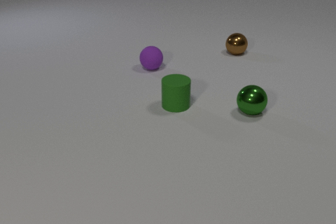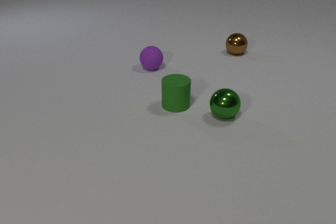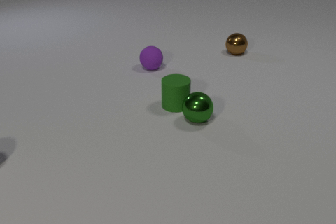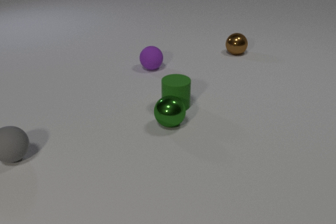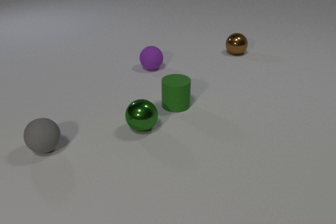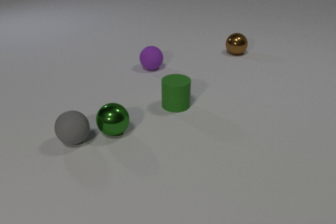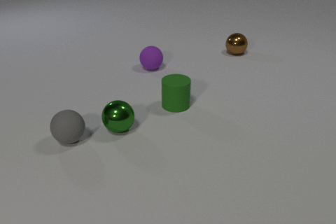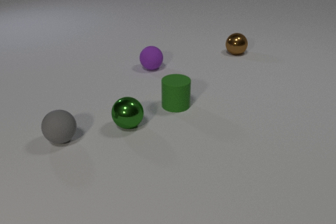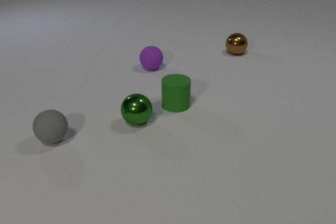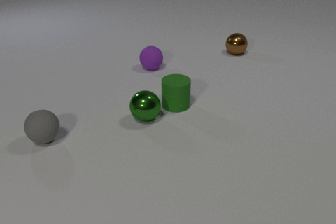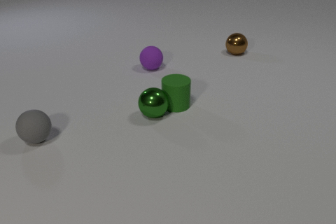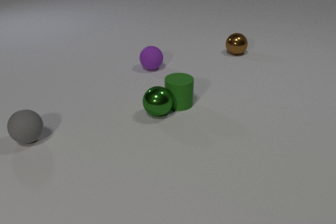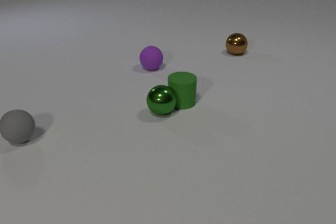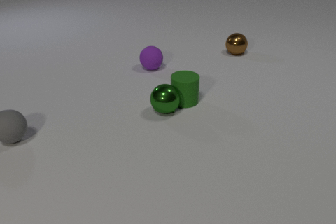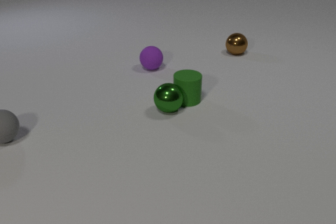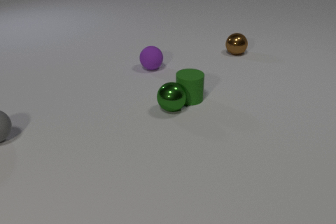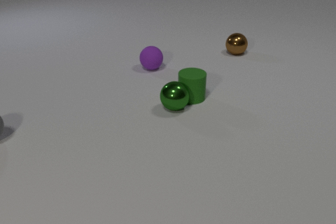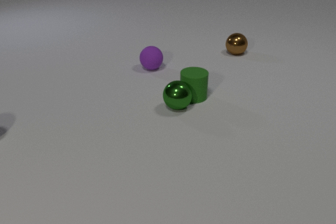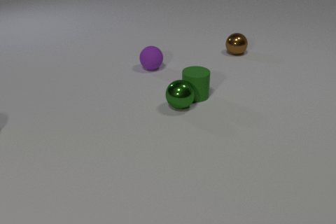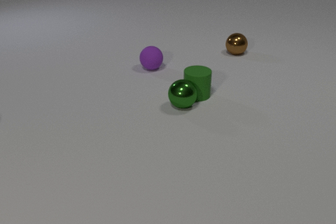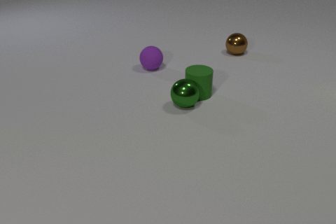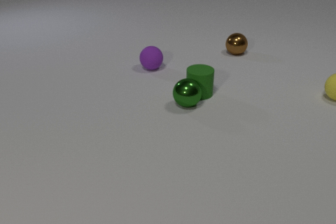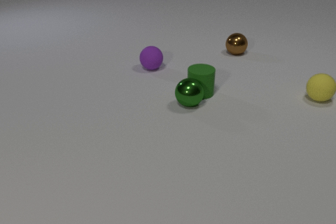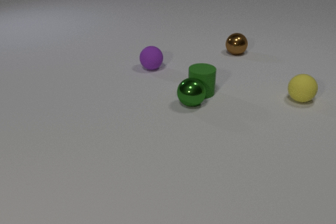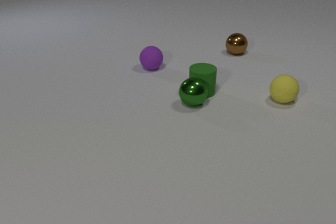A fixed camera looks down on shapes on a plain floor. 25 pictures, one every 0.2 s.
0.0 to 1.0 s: The gray rubber sphere comes in at the left edge, rolls to the right. The green metal sphere rolls to the left.
1.0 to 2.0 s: The gray rubber sphere rolls to the left. The green metal sphere rolls to the right and away from the camera. The gray rubber sphere and the green metal sphere collide. The green metal sphere and the green rubber cylinder collide.
2.0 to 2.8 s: The gray rubber sphere rolls to the left and away from the camera. The green metal sphere rolls to the right and away from the camera. The green rubber cylinder slides away from the camera and to the right.
2.8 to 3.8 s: The gray rubber sphere rolls to the left and away from the camera, leaves at the left edge. The green metal sphere rolls to the right and away from the camera. The green rubber cylinder slides away from the camera and to the right.
3.8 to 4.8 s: The green metal sphere rolls to the right. The green rubber cylinder slides away from the camera. The yellow rubber sphere comes in at the right edge, rolls to the left and toward the camera.
How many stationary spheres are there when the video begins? 2.
How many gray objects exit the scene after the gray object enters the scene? 1.
What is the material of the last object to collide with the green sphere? rubber.
